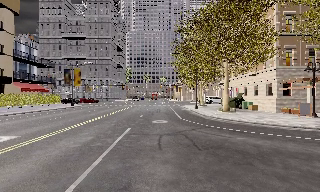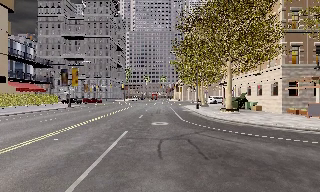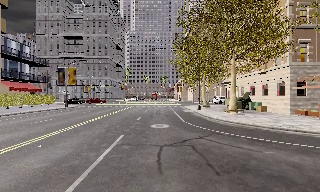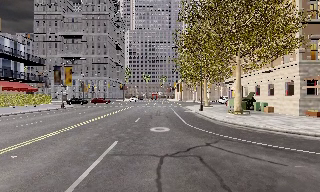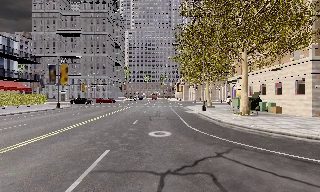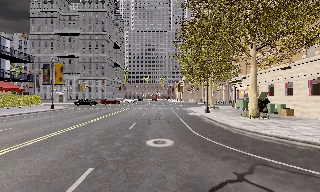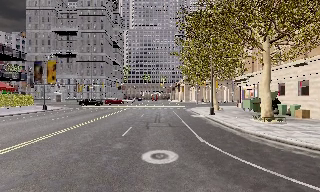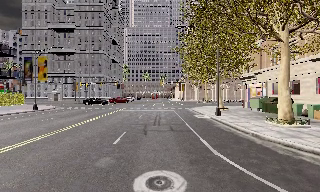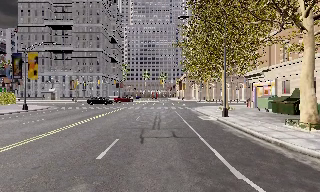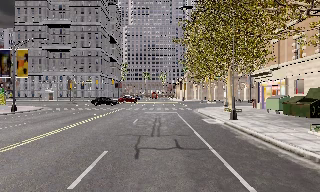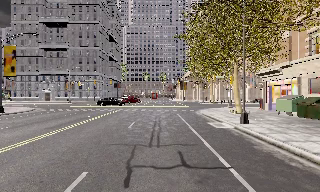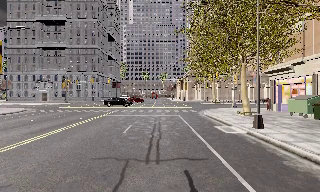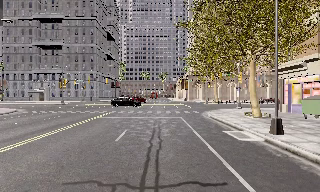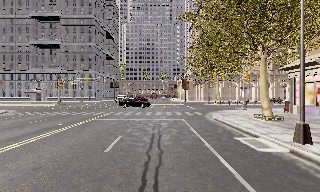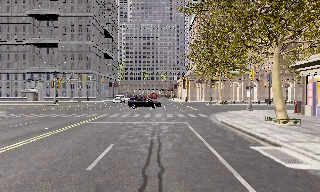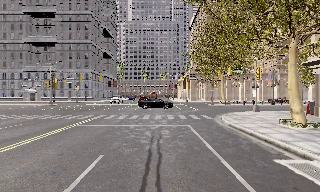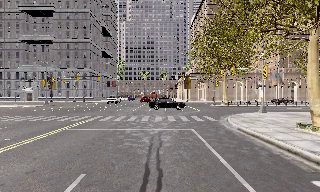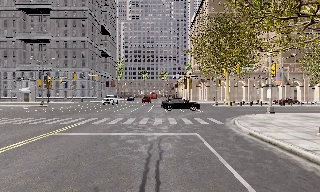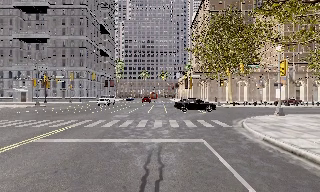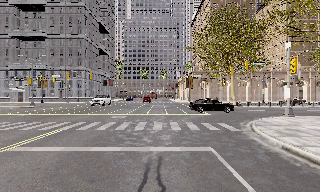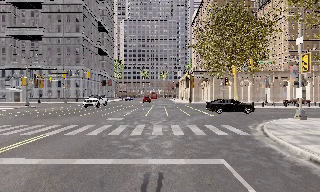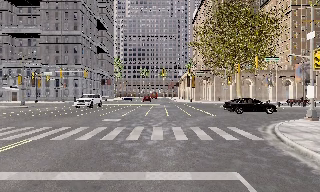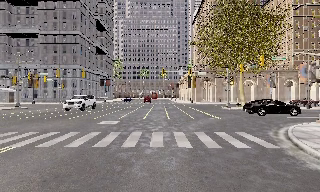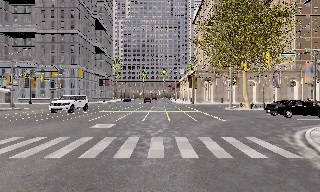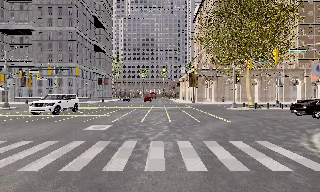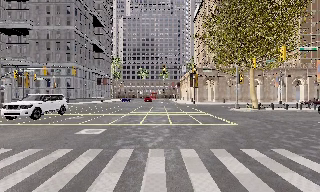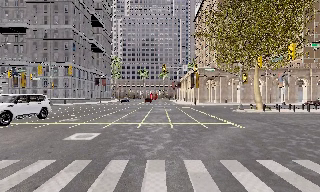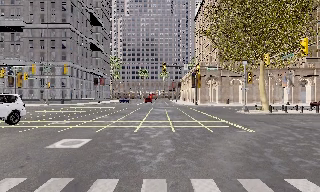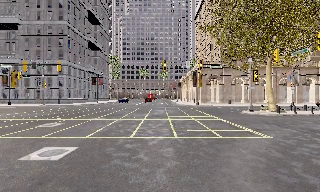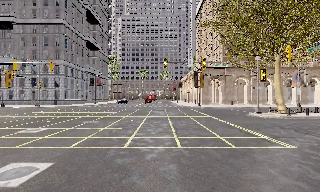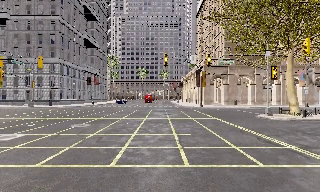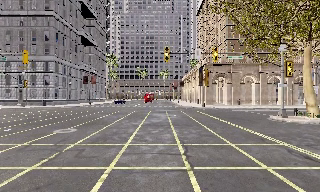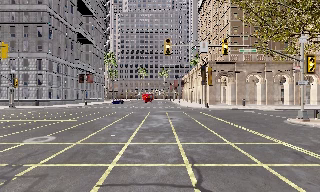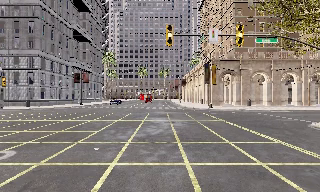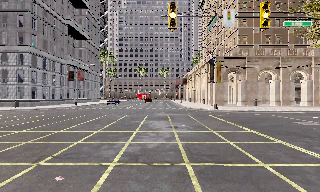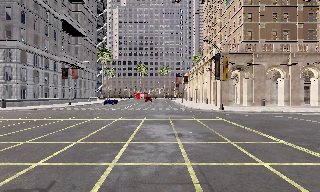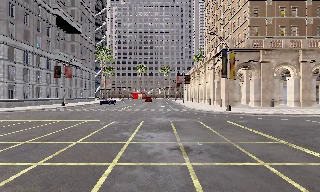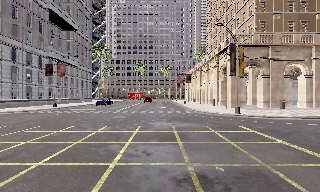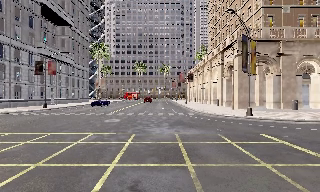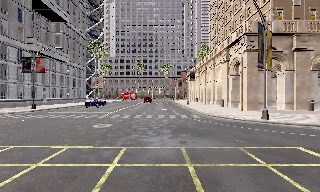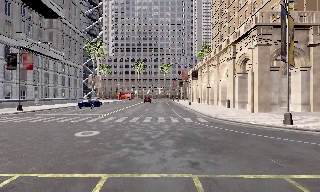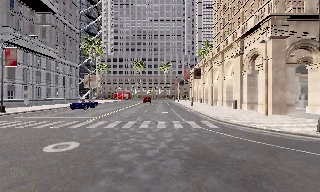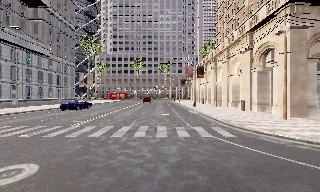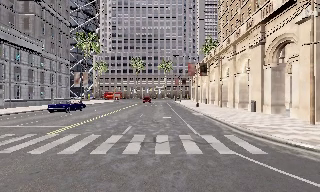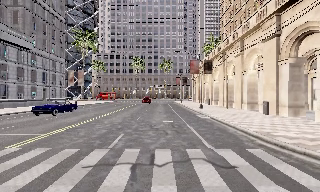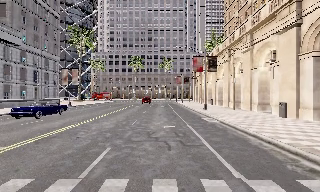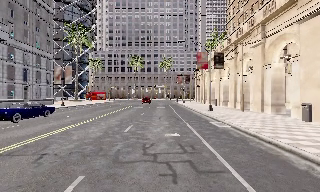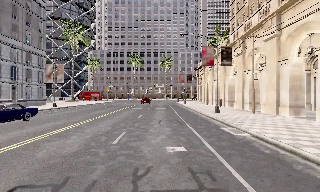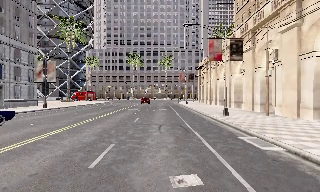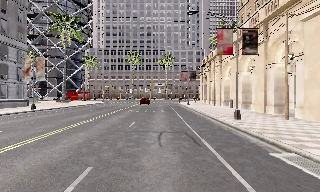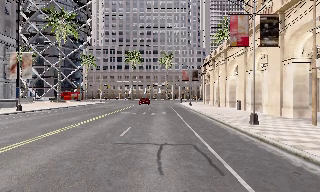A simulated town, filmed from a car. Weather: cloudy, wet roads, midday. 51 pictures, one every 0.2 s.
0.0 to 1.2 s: The camera travels forward, about 7 m, so what stands in front looms larger. It gains speed.
1.2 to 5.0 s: The camera travels forward, about 20 m, so what stands in front looms larger.
5.0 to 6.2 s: The camera travels forward, about 8 m, so what stands in front looms larger. It gains speed.
6.2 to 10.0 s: The camera travels forward, about 40 m, so what stands in front looms larger.
The film runs forward here.
